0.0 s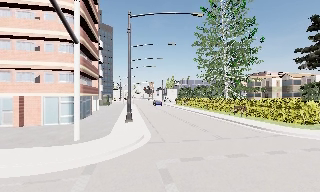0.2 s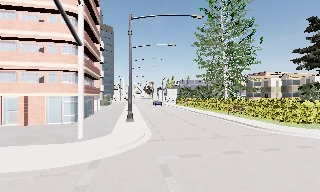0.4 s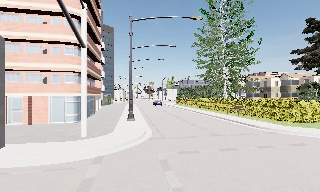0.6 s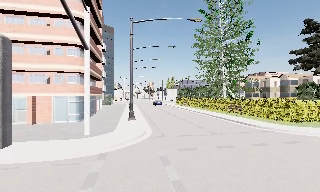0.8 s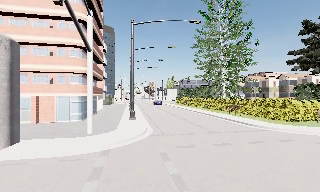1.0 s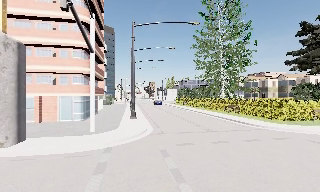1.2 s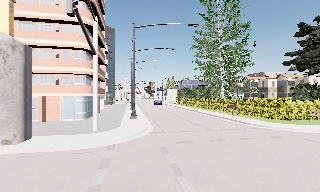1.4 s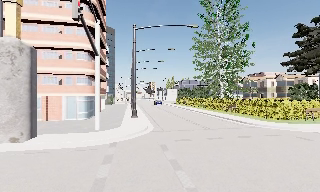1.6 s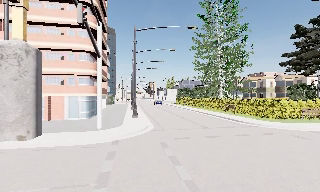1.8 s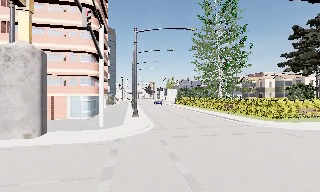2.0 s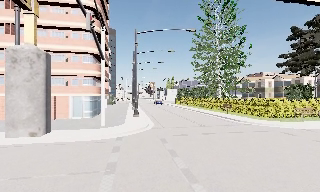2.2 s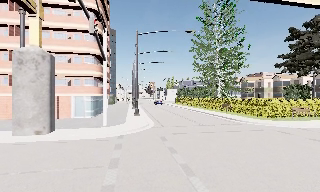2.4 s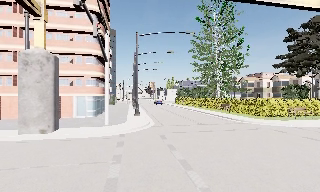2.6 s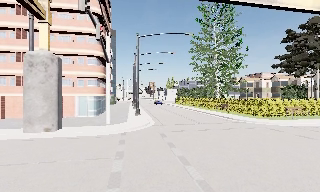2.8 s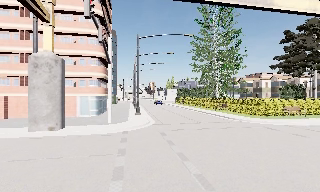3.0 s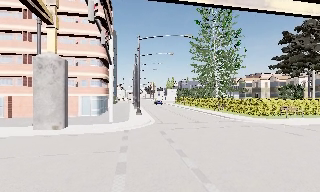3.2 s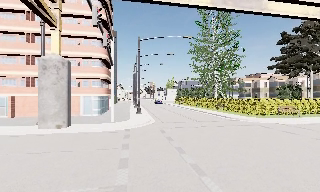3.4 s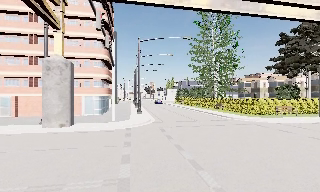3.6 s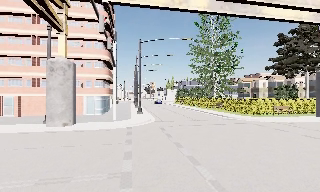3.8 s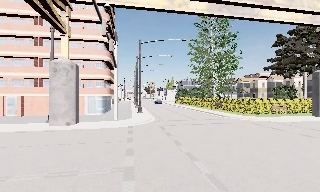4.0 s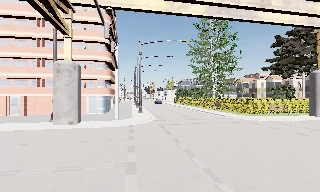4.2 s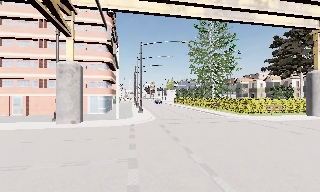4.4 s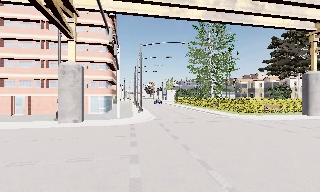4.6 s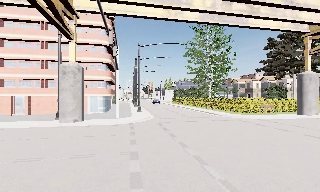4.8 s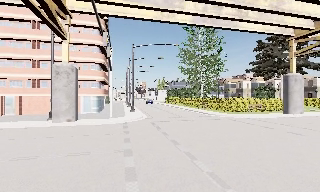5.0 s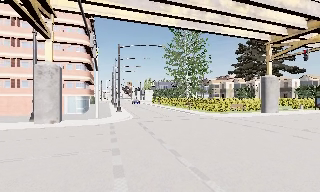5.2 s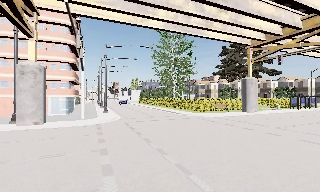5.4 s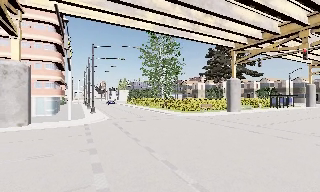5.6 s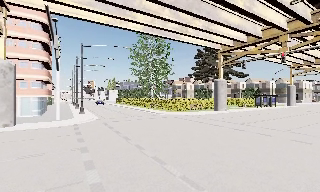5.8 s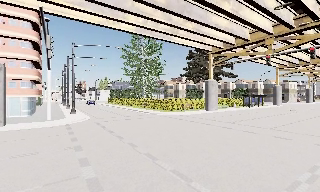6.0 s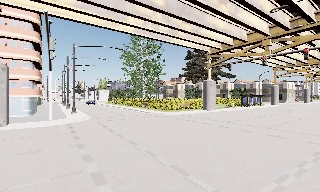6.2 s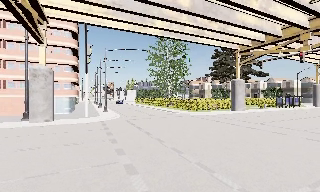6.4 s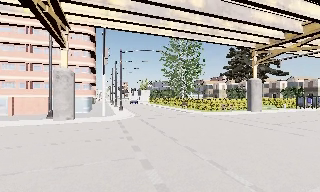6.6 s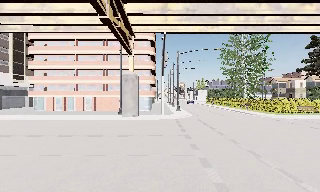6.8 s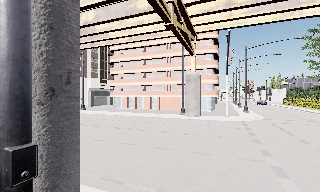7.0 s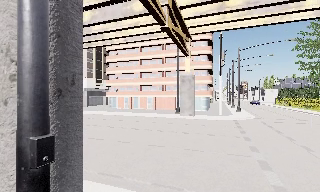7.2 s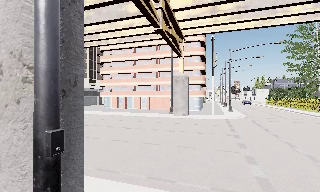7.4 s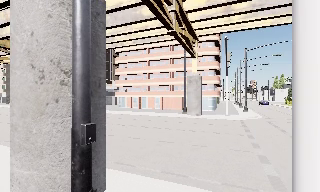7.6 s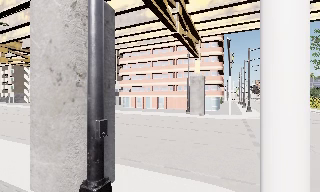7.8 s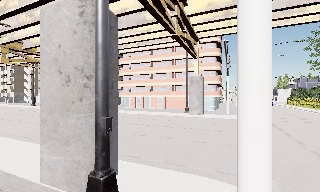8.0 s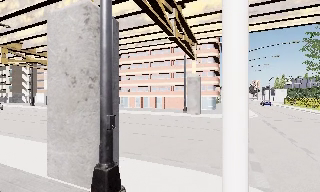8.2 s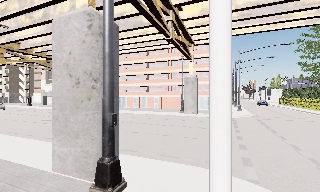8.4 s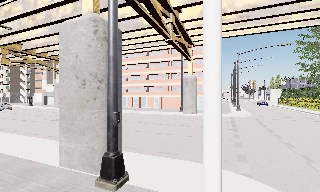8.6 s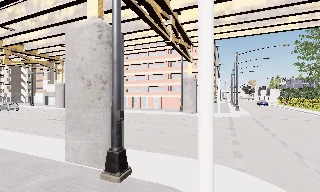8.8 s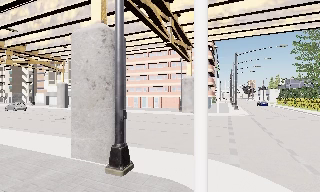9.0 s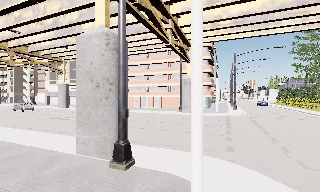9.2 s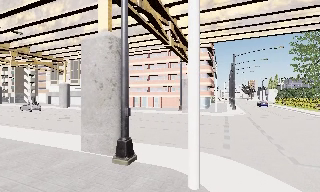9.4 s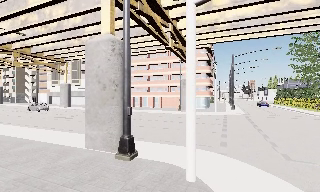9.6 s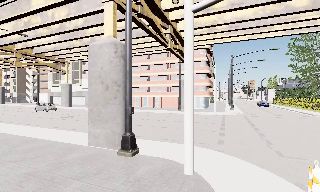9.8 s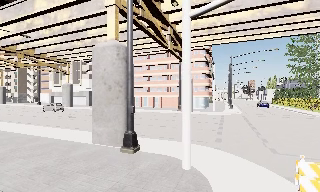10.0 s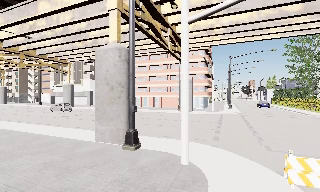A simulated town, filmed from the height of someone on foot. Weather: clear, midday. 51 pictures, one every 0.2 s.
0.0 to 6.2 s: The scene slides to the left, as the camera pans about 15 degrees to its right. It travels backward, about 12 m, so what stands in front gets smaller.
6.2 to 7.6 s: The camera pans to its left, which is counterclockwise from overhead, by about 50 degrees. It travels backward, about 2.5 m.
7.6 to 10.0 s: The camera travels backward, about 4.5 m, so what stands in front gets smaller.
The film runs backward here.
